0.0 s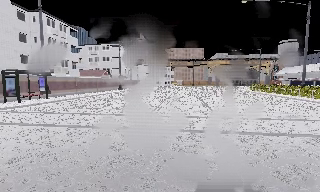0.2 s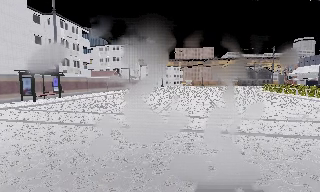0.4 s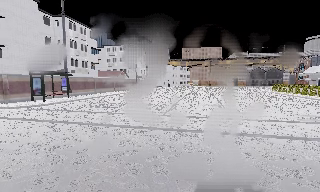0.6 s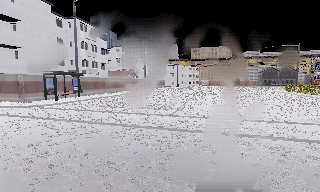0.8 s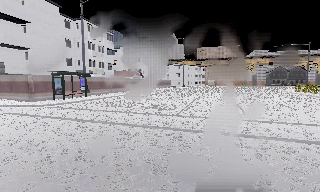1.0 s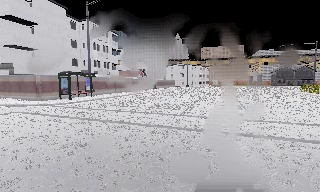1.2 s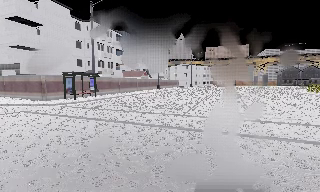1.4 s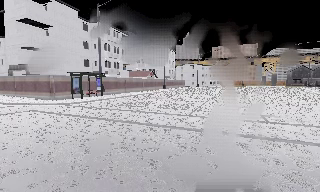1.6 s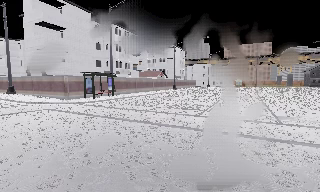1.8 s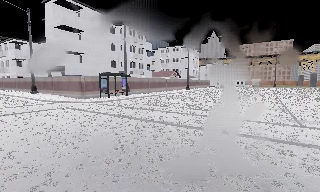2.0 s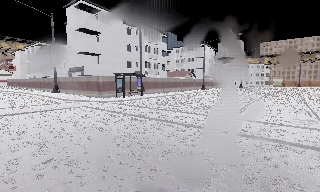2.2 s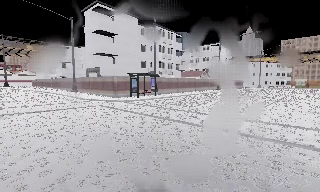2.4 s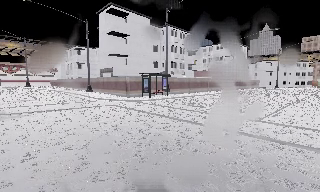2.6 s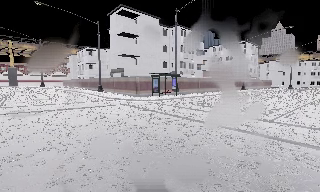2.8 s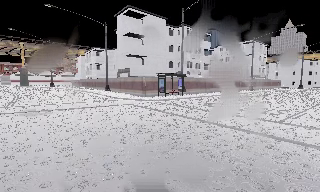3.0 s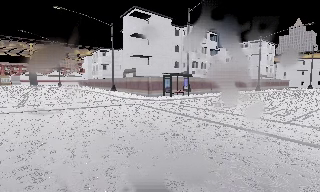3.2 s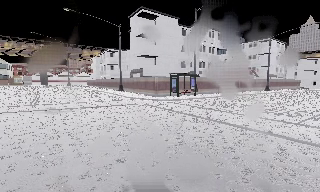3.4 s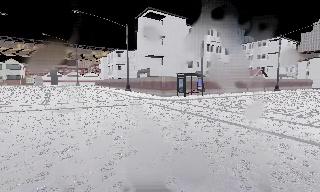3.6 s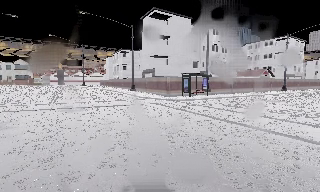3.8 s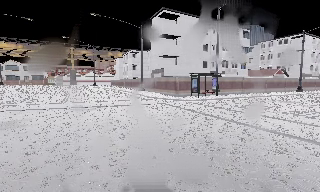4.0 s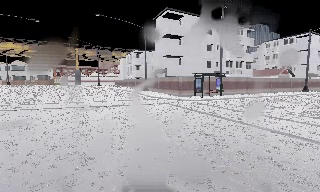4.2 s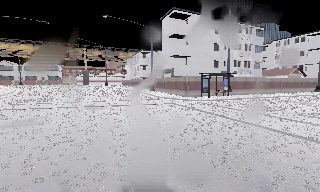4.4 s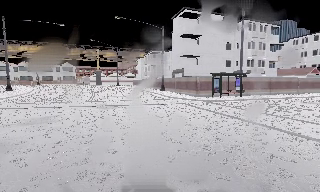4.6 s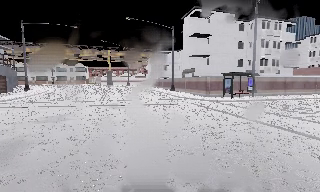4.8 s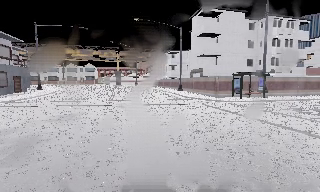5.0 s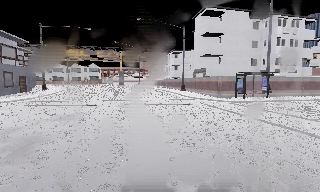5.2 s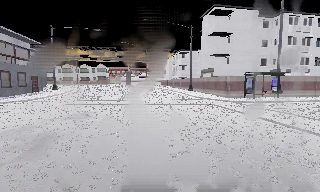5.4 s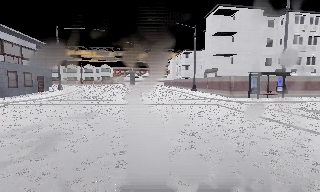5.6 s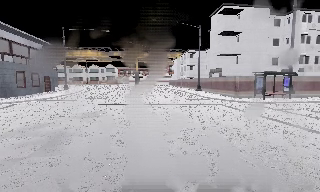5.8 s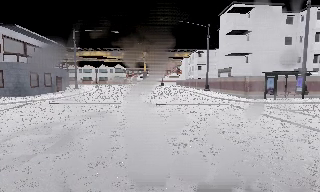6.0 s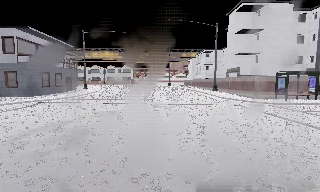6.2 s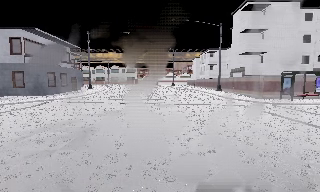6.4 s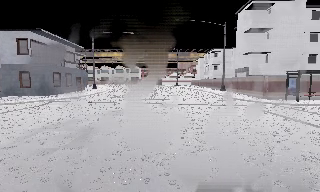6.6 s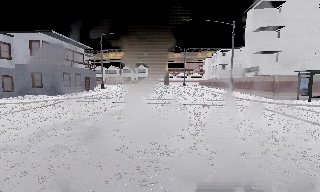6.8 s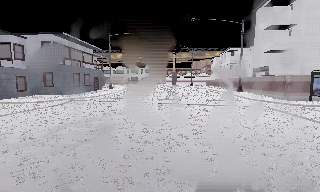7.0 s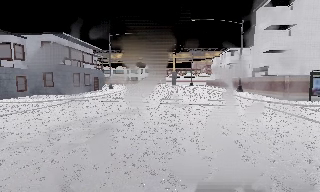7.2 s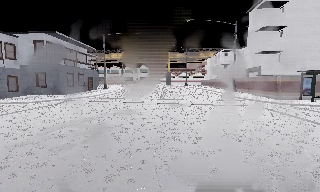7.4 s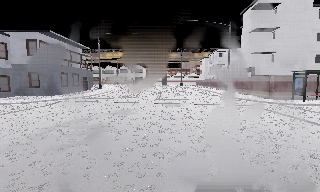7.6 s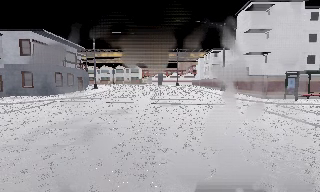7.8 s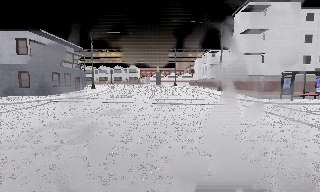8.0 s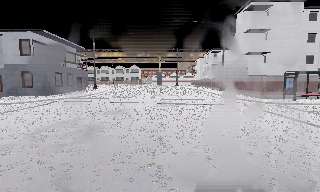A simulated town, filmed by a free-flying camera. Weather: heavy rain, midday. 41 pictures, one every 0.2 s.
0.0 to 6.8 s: The camera pans to its left, which is counterclockwise from overhead, by about 90 degrees. It travels backward, about 1.5 m.
6.8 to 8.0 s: The camera shifts only a little, or ends up much as it began.
The film runs backward here.
